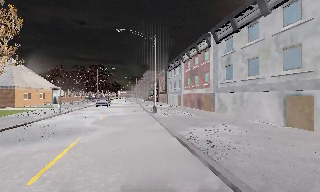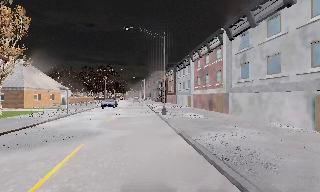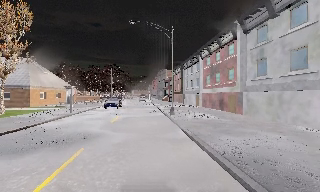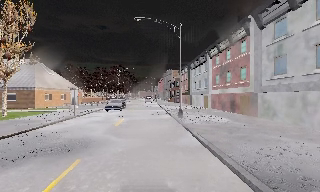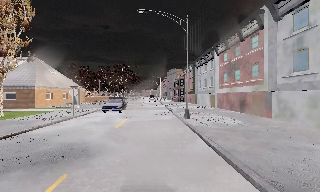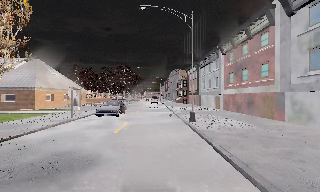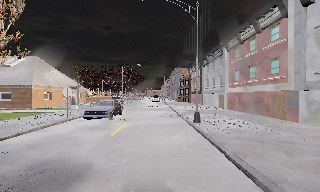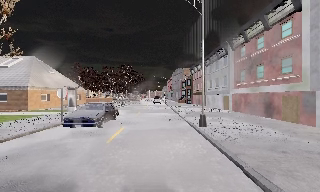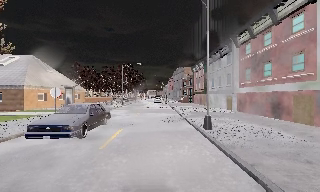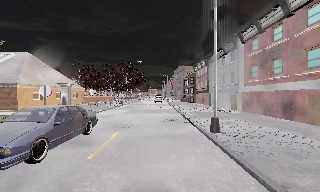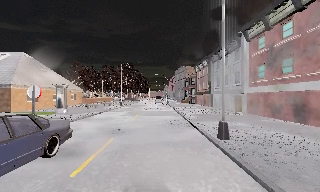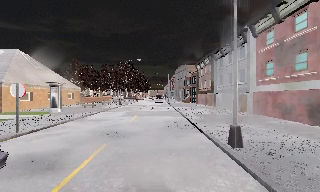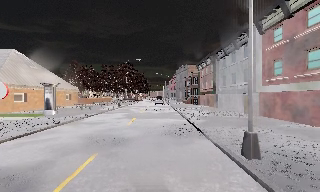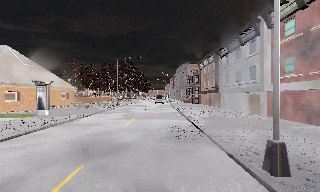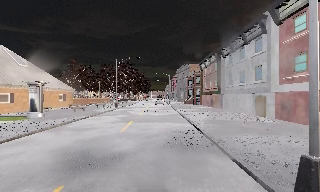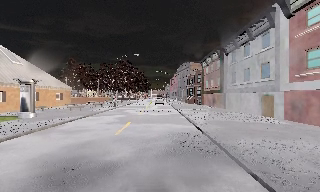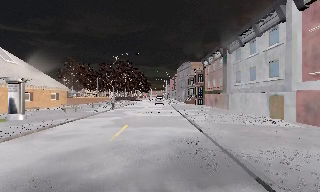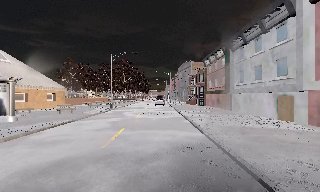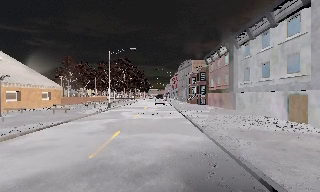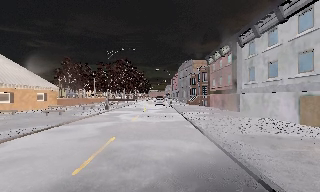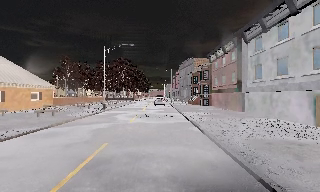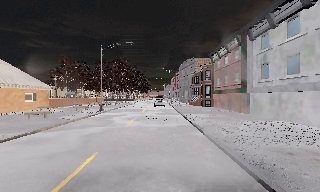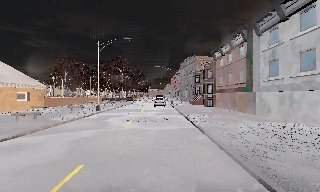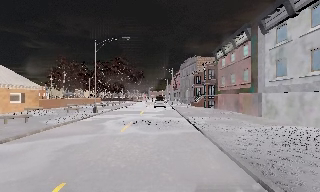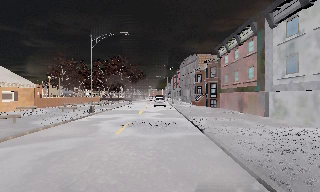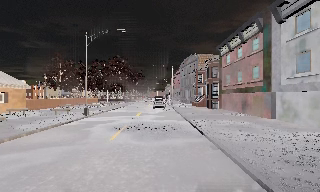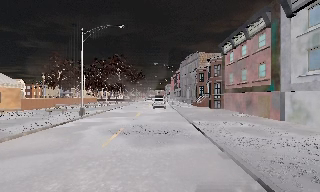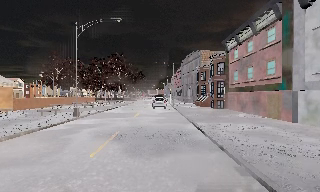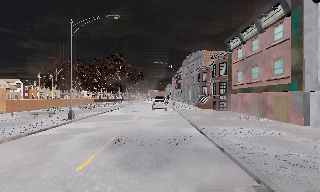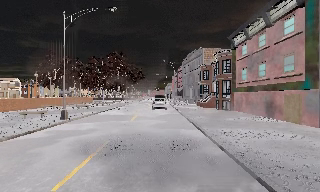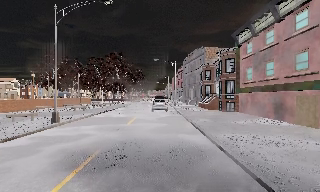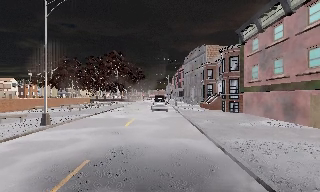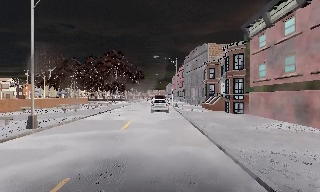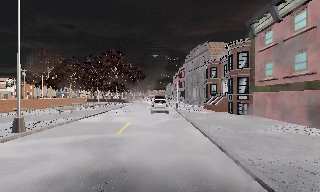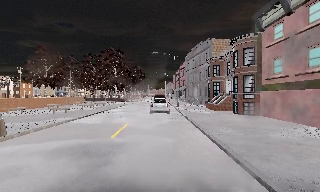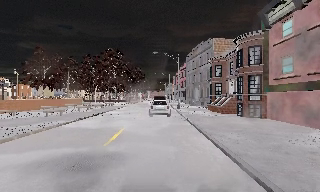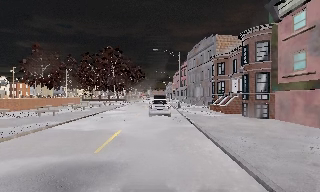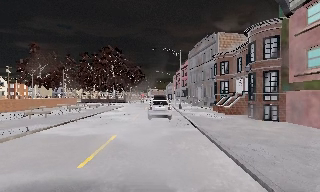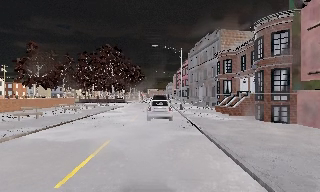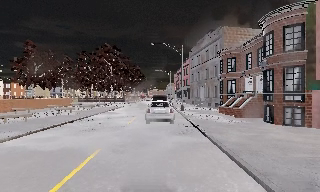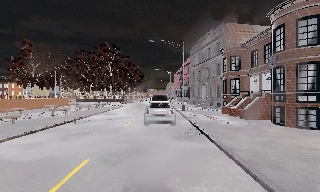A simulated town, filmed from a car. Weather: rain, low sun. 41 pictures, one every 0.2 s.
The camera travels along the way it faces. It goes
forward.
0.0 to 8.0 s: The camera swings to its left by about 10 degrees, and the scene slides to the right. It travels forward, about 35 m, so what stands in front looms larger.
The film runs forward here.
